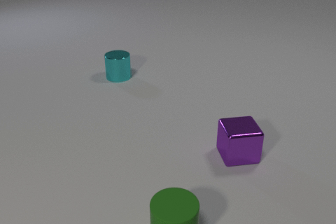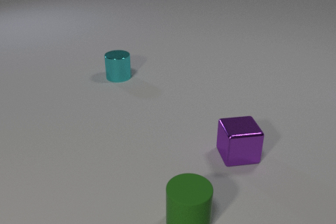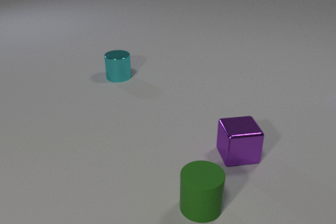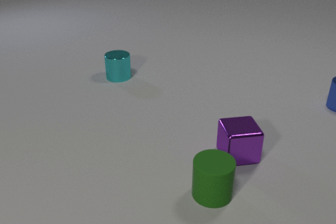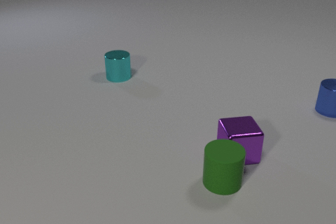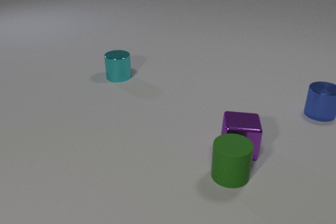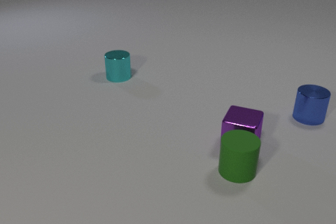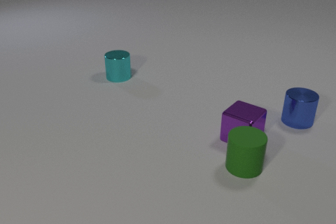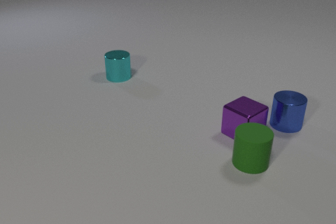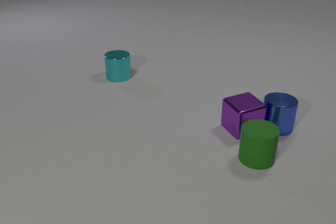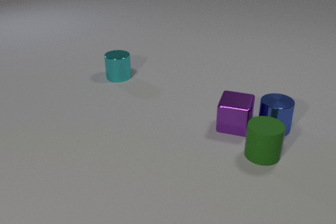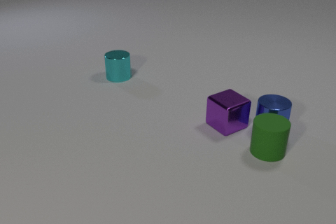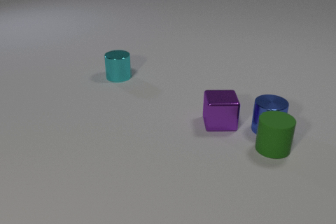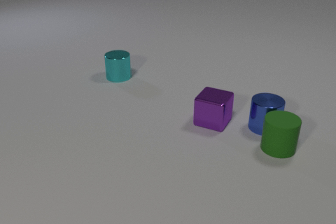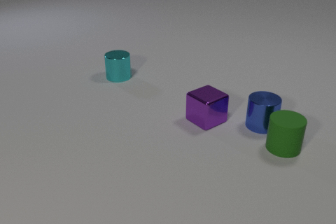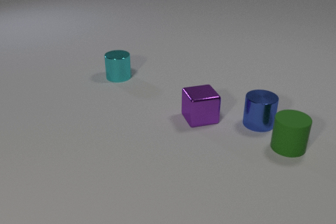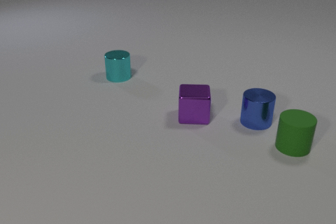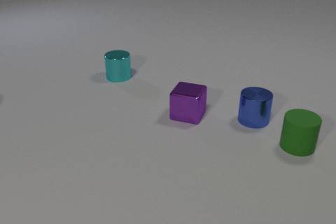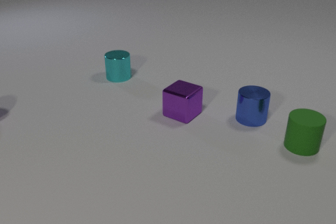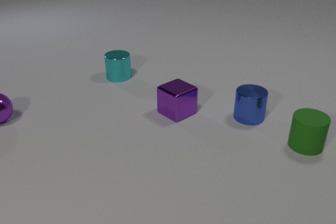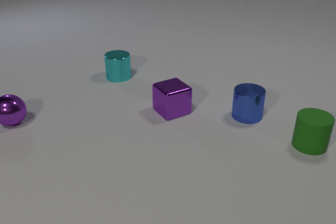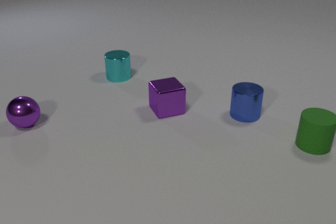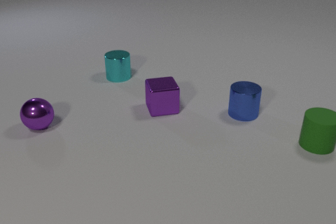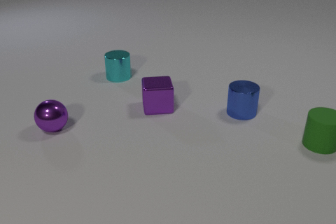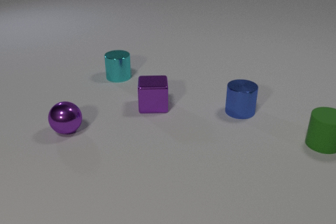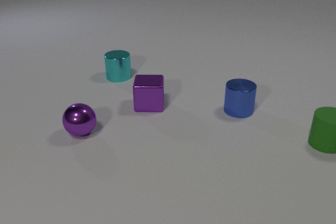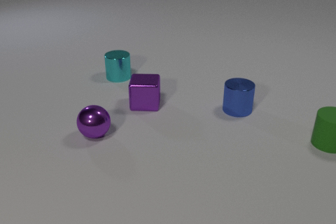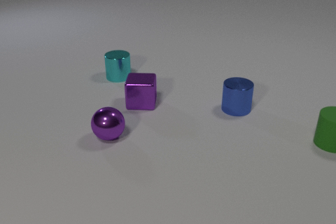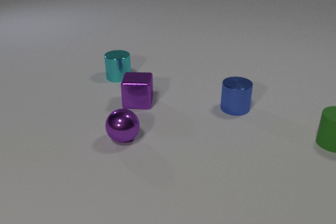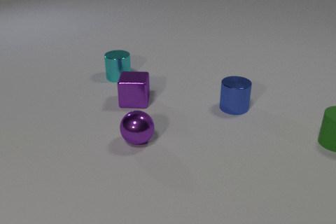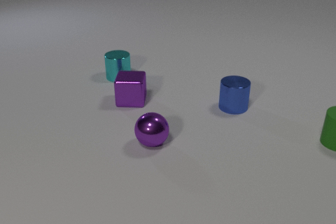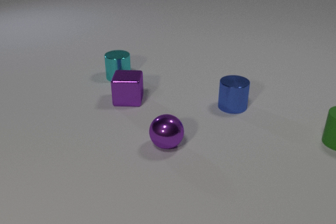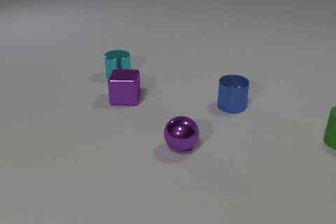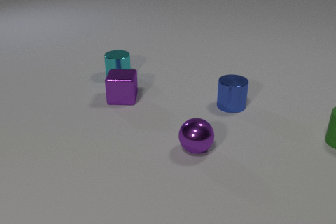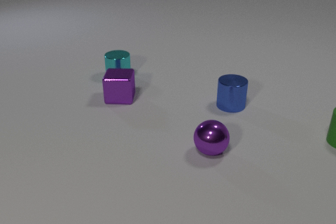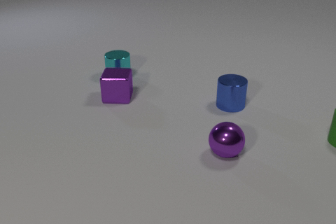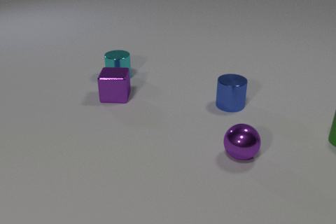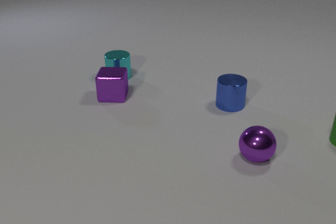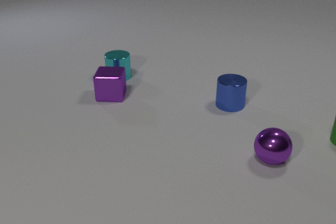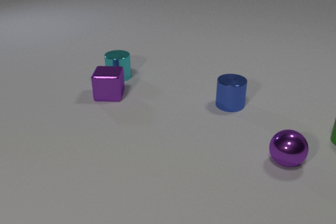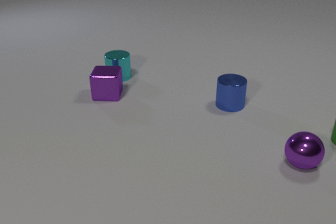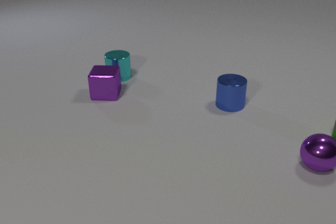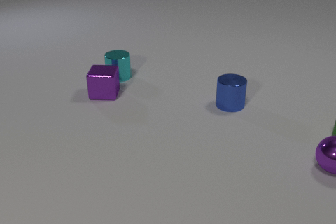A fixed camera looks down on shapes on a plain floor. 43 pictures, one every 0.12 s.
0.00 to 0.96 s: The blue metal cylinder comes in at the right edge, slides toward the camera and to the left. The green rubber cylinder slides away from the camera and to the right. The purple metal cube slides away from the camera. The green rubber cylinder and the purple metal cube collide.
0.96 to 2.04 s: The blue metal cylinder slides to the left. The green rubber cylinder slides to the right and away from the camera. The purple metal cube slides to the left and away from the camera. The blue metal cylinder and the purple metal cube collide. The blue metal cylinder and the green rubber cylinder collide.
2.04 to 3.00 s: The blue metal cylinder slides away from the camera and to the left. The green rubber cylinder slides to the right and away from the camera. The purple metal sphere comes in at the left edge, rolls to the right and toward the camera. The purple metal cube slides to the left and away from the camera.
3.00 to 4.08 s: The blue metal cylinder slides away from the camera and to the left. The green rubber cylinder slides to the right and away from the camera. The purple metal sphere rolls to the right. The purple metal cube slides to the left and away from the camera.
4.08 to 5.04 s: The purple metal sphere rolls to the right. The purple metal cube slides to the left and away from the camera.
What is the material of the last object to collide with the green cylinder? metal.
What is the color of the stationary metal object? cyan.
Are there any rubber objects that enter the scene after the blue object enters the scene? no.
